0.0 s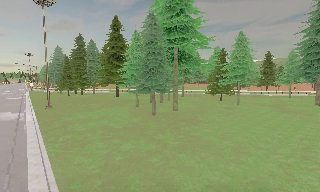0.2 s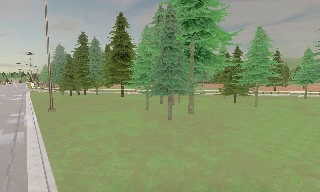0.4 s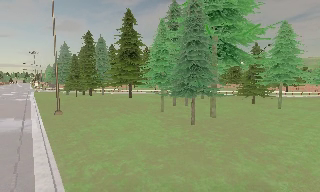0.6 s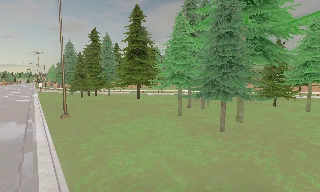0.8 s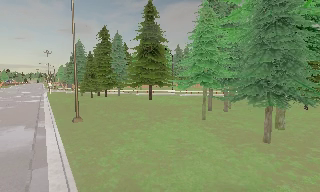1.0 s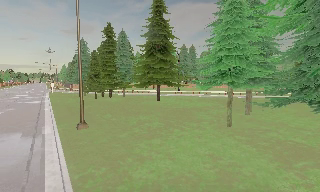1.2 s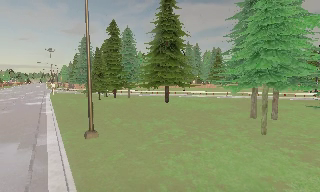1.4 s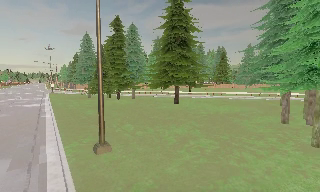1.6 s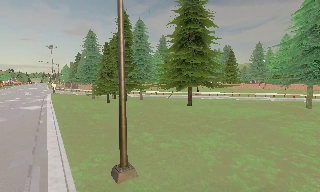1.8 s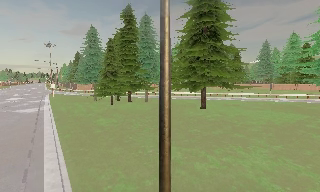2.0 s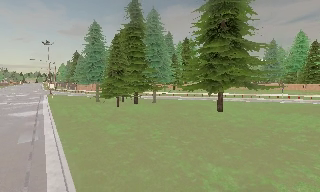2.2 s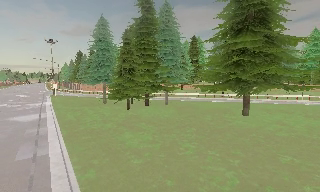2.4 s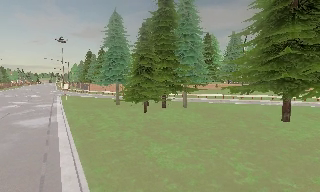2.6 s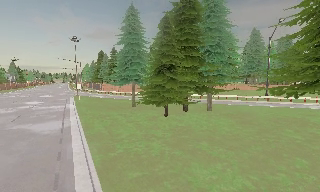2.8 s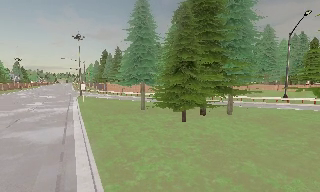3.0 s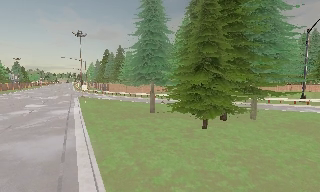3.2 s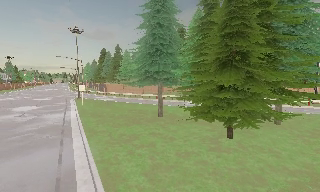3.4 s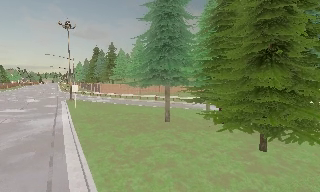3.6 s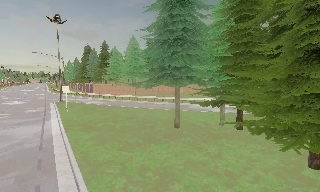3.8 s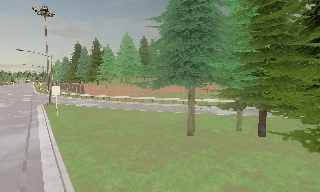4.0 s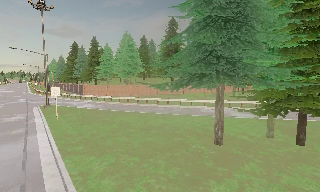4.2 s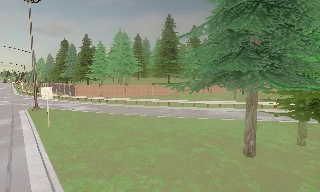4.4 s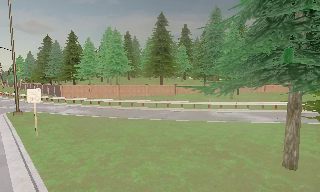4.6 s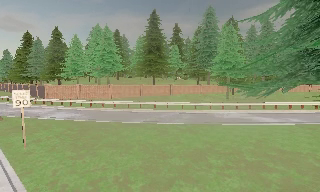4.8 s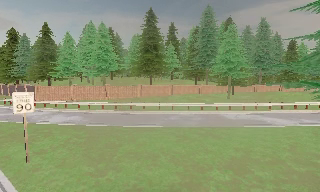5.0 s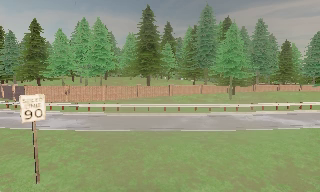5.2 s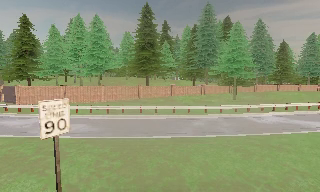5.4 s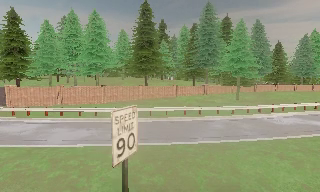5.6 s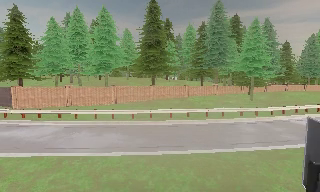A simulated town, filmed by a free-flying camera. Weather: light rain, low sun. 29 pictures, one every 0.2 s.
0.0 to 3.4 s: The camera travels forward and to its left, about 35 m, so what stands in front looms larger.
3.4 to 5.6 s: The camera pans to its right, which is clockwise from overhead, by about 35 degrees. It travels to its left and forward, about 20 m, so close, fixed things drift to the right.
The film runs forward here.
